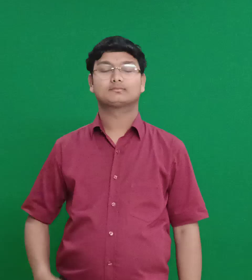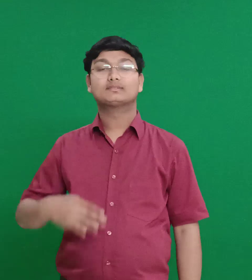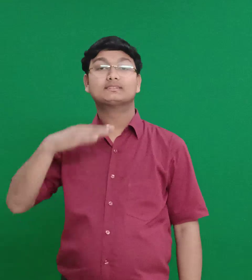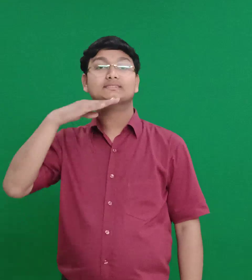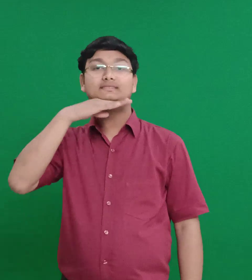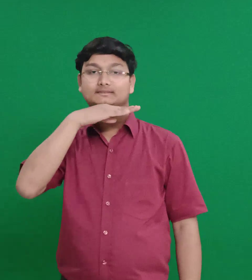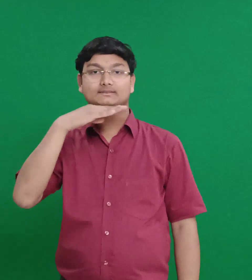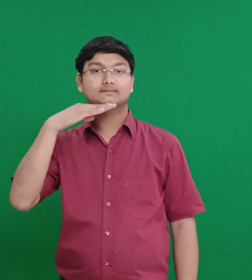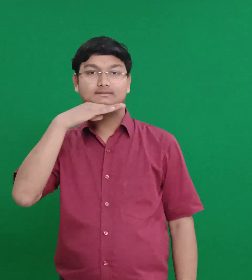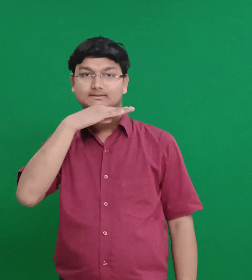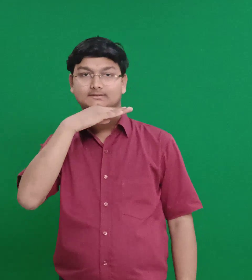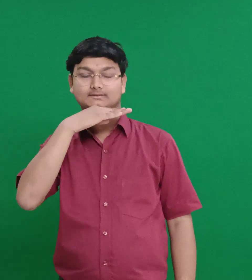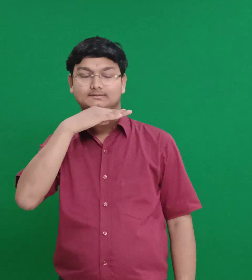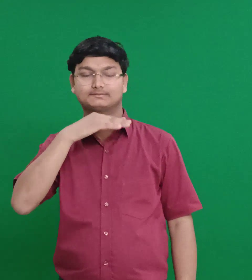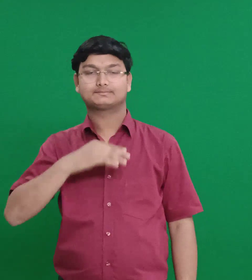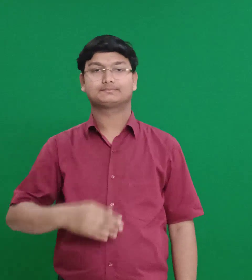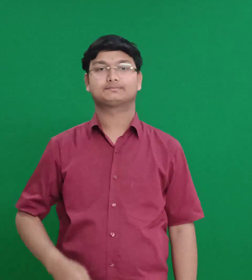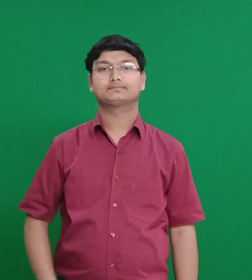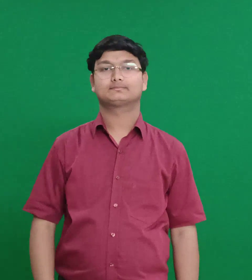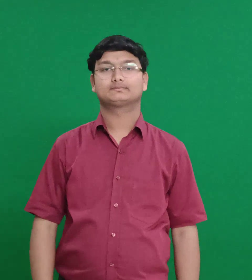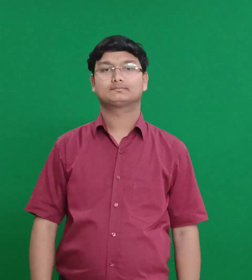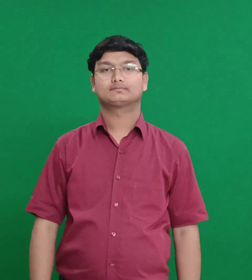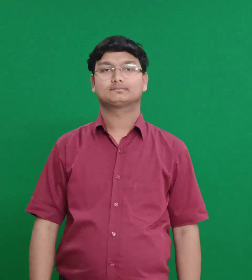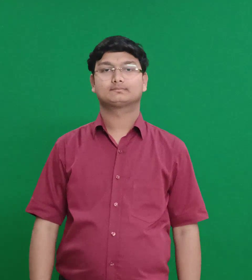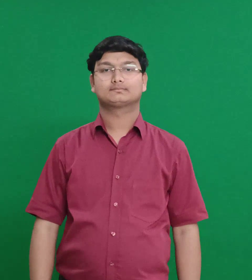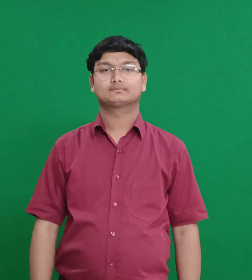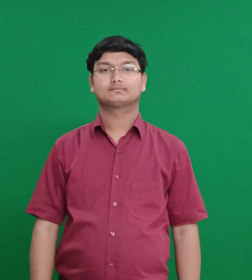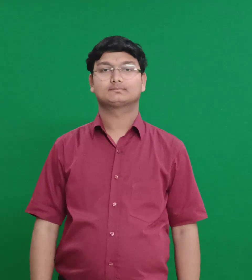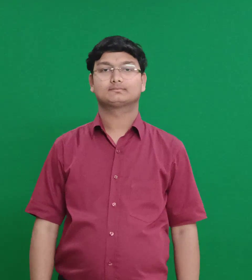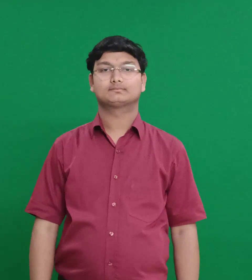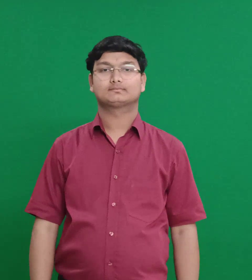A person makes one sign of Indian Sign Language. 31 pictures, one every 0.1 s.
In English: immer
